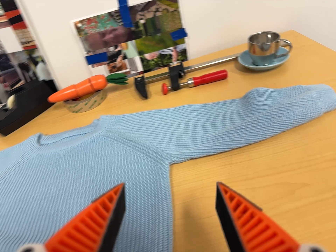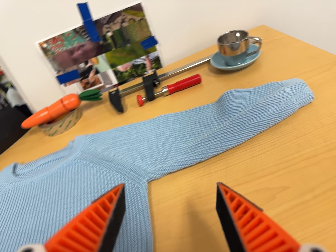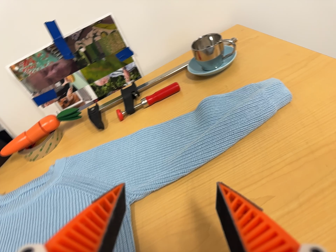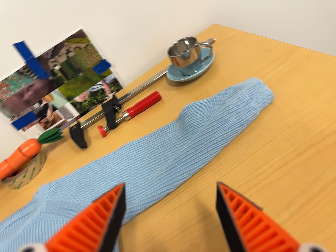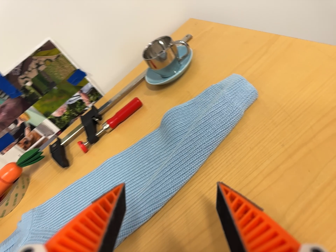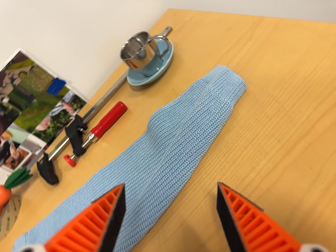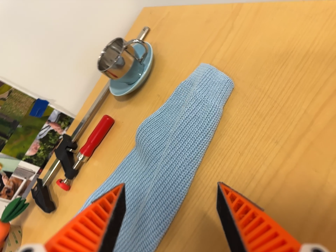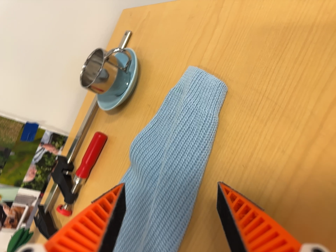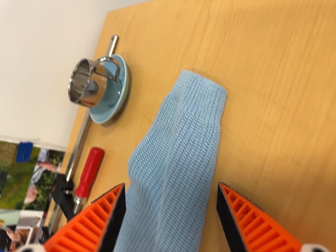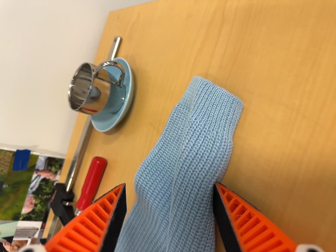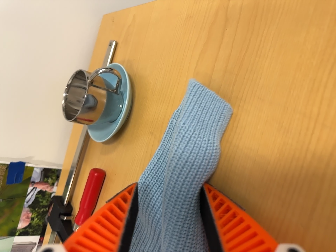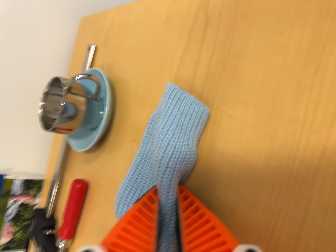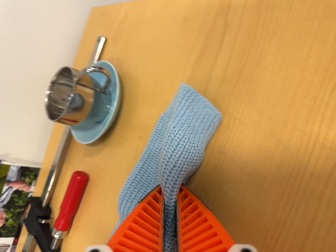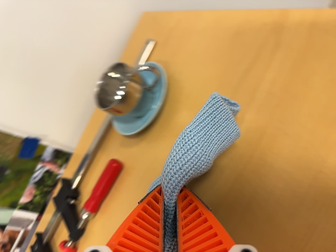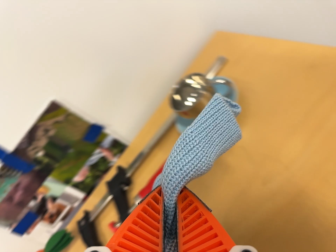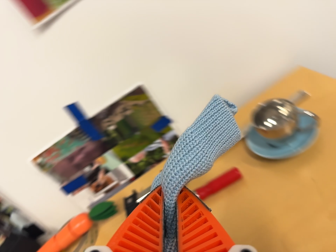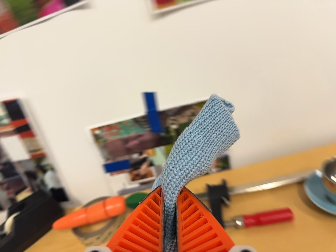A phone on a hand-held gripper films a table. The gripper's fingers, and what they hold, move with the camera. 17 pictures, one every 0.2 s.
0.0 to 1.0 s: The camera travels to its right, forward and toward the top of its view, about 18 cm, so close, fixed things drift to the left. It rolls about its line of sight by about 35 degrees, and the scene rotates counterclockwise.
1.0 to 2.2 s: The camera travels forward and toward the top of its view, about 16 cm, so what stands in front looms larger. It rolls about its line of sight by about 25 degrees, and the scene rotates counterclockwise.
2.2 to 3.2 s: The scene slides to the right, as the camera pans about 15 degrees to its left. It travels to its left, about 32 cm, so close, fixed things drift to the right. Its aim tips toward the top of its view by about 10 degrees. It rolls about its line of sight by about 60 degrees, and the scene rotates clockwise.
The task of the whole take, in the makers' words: right arm across.
The film runs forward here.
